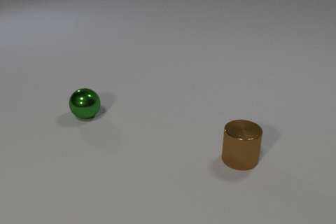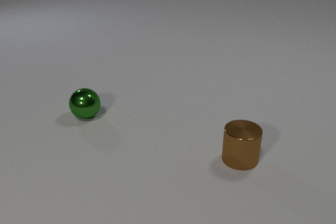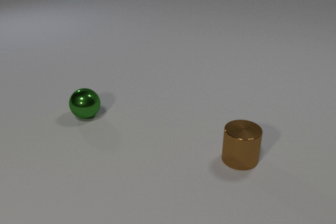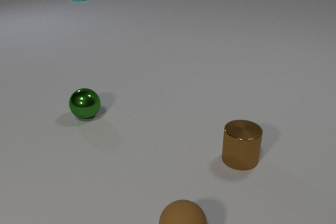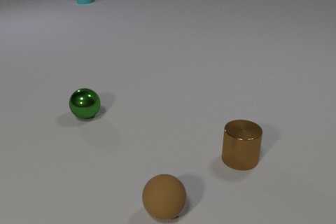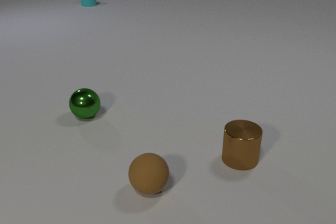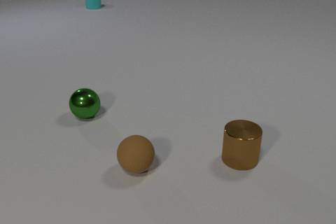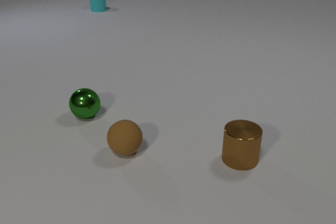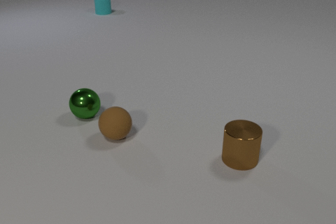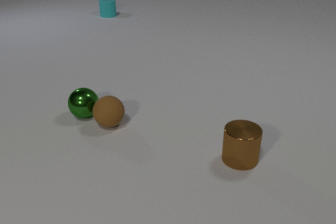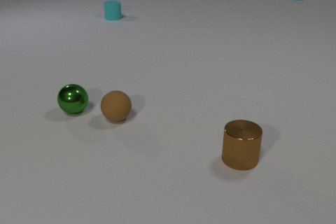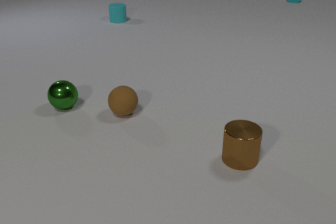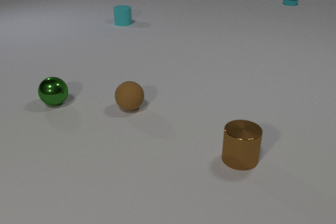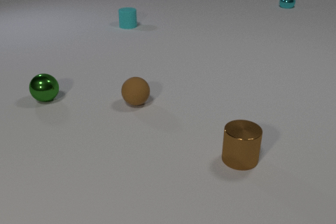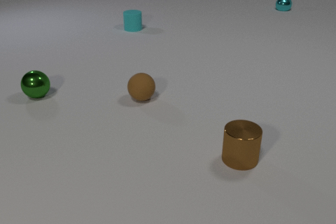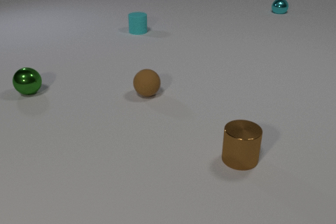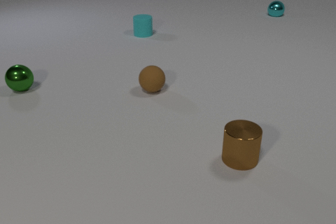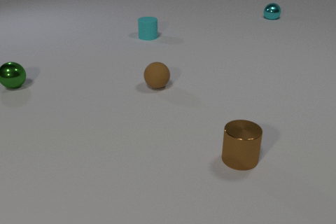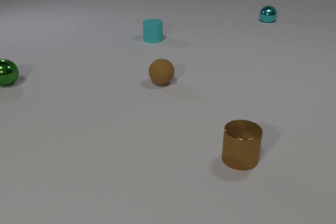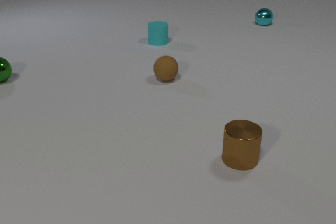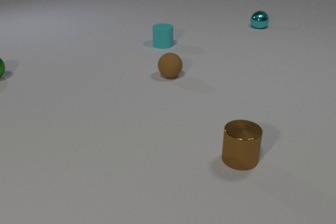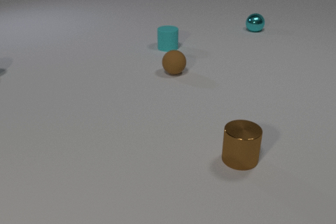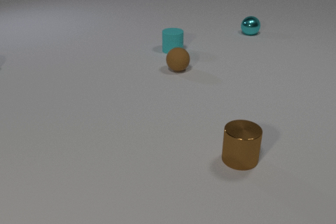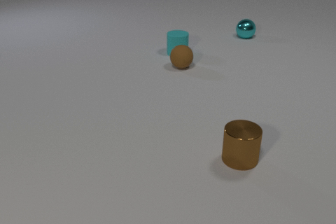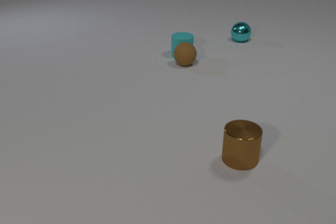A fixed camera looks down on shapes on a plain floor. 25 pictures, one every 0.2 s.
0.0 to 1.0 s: The brown rubber sphere comes in at the bottom edge, rolls away from the camera and to the left. The cyan rubber cylinder comes in at the top edge, slides toward the camera.
1.0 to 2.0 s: The brown rubber sphere rolls away from the camera. The green metal sphere rolls away from the camera and to the left. The cyan rubber cylinder slides toward the camera and to the right. The cyan metal sphere comes in at the top edge, rolls toward the camera. The brown rubber sphere and the green metal sphere collide.
2.0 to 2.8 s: The brown rubber sphere rolls away from the camera and to the right. The green metal sphere rolls away from the camera and to the left. The cyan rubber cylinder slides toward the camera and to the right. The cyan metal sphere rolls toward the camera.
2.8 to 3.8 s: The brown rubber sphere rolls away from the camera and to the right. The green metal sphere rolls away from the camera and to the left. The cyan rubber cylinder slides toward the camera and to the right. The cyan metal sphere rolls toward the camera.
3.8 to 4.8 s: The brown rubber sphere rolls away from the camera and to the right. The green metal sphere rolls away from the camera and to the left, leaves at the left edge. The cyan rubber cylinder slides toward the camera and to the right. The cyan metal sphere rolls toward the camera. The brown rubber sphere and the cyan rubber cylinder collide.
How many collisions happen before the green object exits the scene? 1.
Are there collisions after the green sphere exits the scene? yes.
What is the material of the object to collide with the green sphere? rubber.
